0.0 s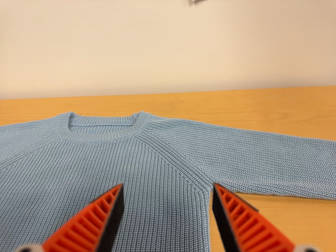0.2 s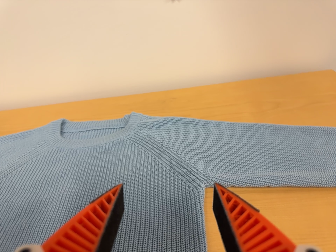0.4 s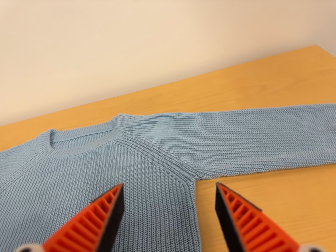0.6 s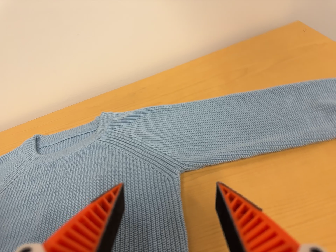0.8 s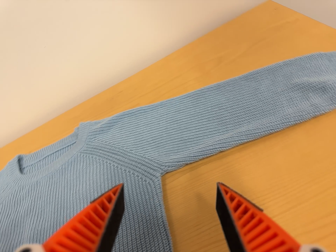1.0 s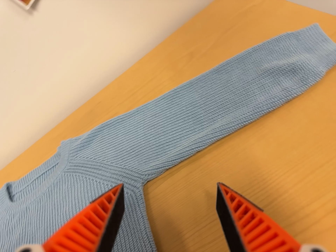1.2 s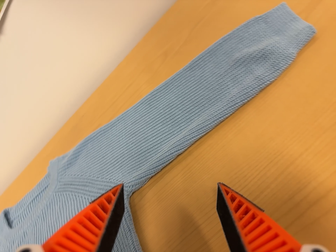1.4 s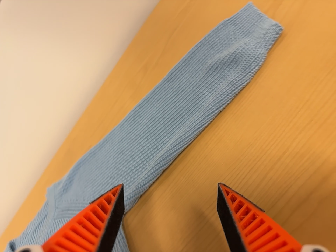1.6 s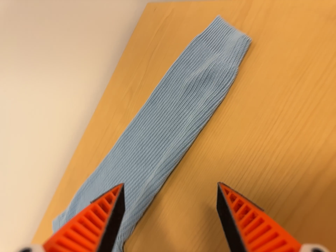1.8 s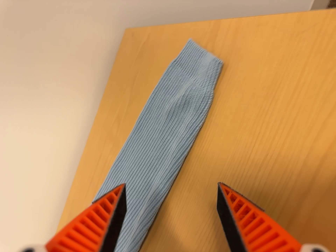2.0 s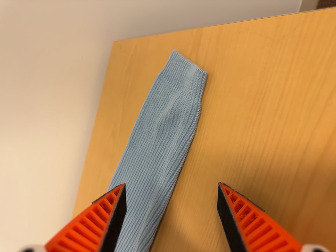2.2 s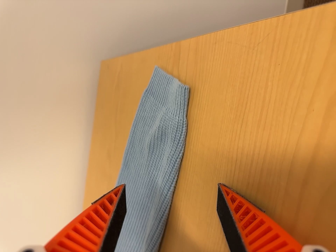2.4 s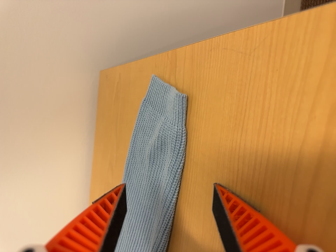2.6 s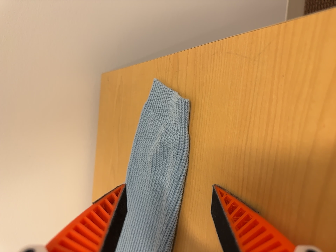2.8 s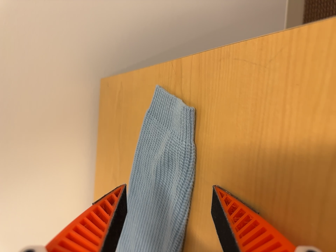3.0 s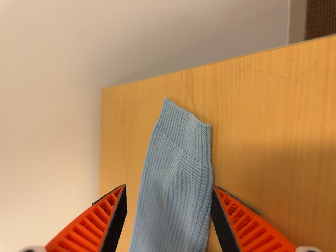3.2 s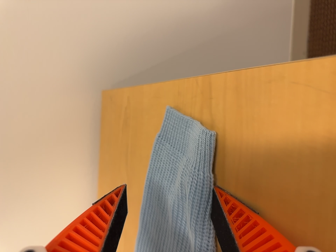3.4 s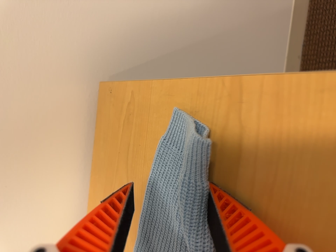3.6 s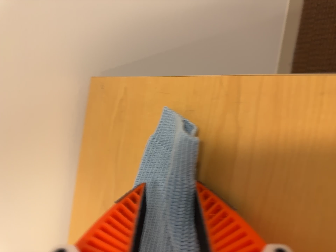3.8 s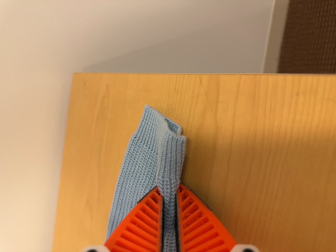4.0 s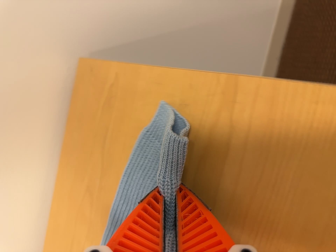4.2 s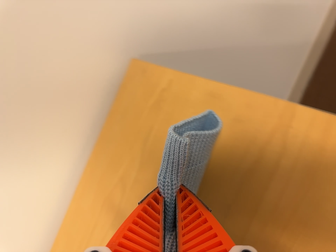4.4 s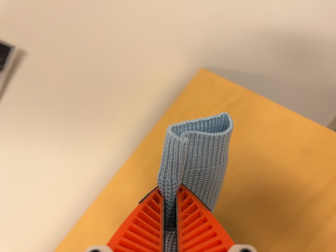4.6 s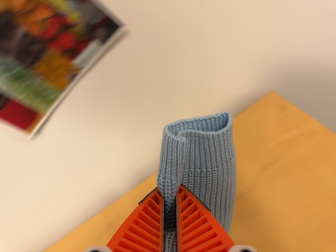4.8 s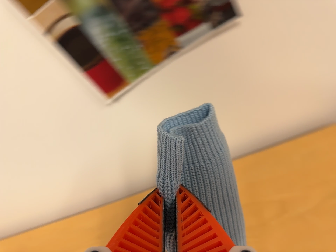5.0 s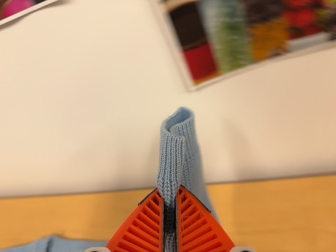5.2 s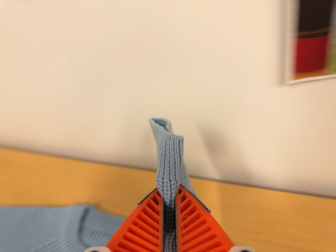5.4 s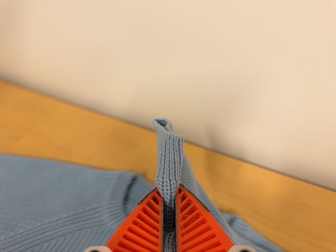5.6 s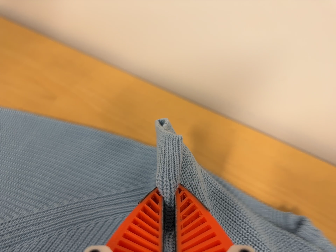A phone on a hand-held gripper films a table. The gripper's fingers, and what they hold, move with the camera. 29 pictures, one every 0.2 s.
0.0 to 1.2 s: The camera travels to its right, about 20 cm, so close, fixed things drift to the left. It rolls about its line of sight by about 45 degrees, and the scene rotates counterclockwise.
1.2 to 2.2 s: The camera travels to its right and toward the top of its view, about 16 cm. It rolls about its line of sight by about 35 degrees, and the scene rotates counterclockwise.
2.2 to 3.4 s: The camera travels forward, to its left and toward the top of its view, about 12 cm, so what stands in front looms larger.
3.4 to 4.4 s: The camera travels to its left, about 16 cm, so close, fixed things drift to the right. It rolls about its line of sight by about 30 degrees, and the scene rotates clockwise.
4.4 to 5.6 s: The scene slides to the right, as the camera pans about 15 degrees to its left. It travels to its left, about 50 cm, so close, fixed things drift to the right. Its aim tips toward the bottom of its view by about 15 degrees, and the scene shifts upward. It rolls about its line of sight by about 75 degrees, and the scene rotates clockwise.
The film runs forward here.
